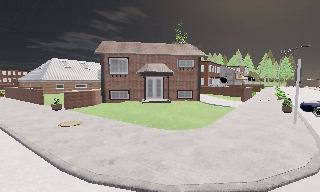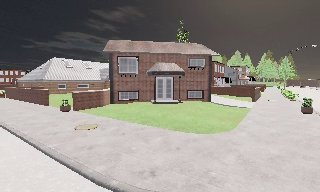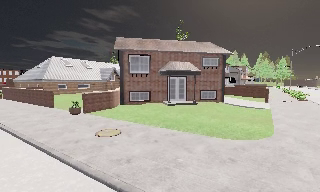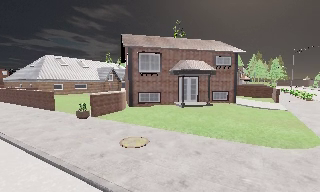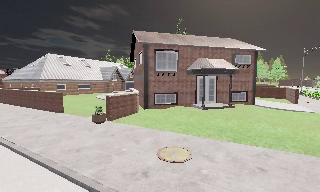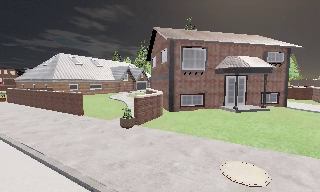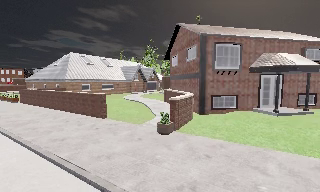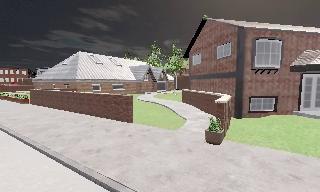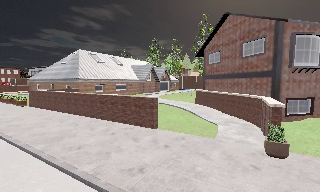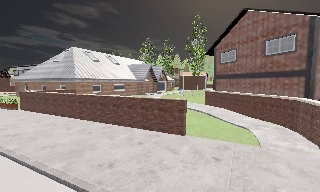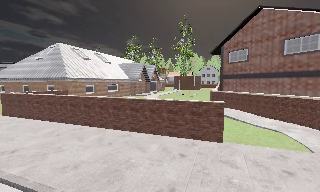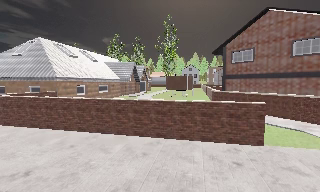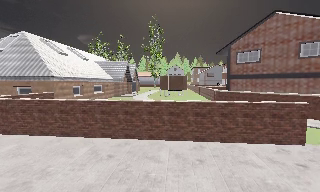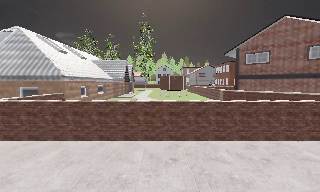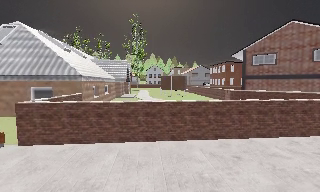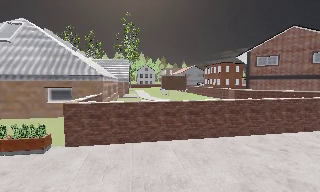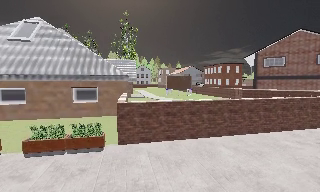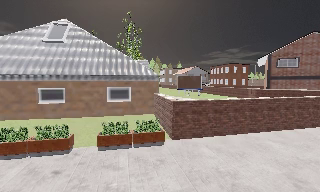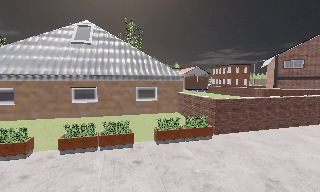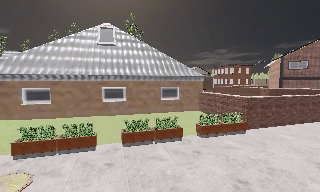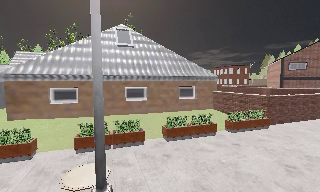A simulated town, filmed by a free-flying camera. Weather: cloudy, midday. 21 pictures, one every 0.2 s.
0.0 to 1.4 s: The camera travels to its left and forward, about 12 m, so close, fixed things drift to the right.
1.4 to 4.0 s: The camera pans to its right, which is clockwise from overhead, by about 50 degrees. It travels to its left, about 25 m, so close, fixed things drift to the right.
The film runs forward here.
